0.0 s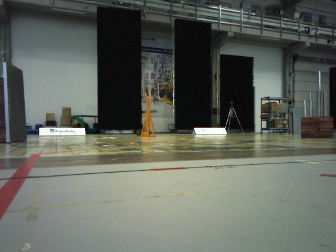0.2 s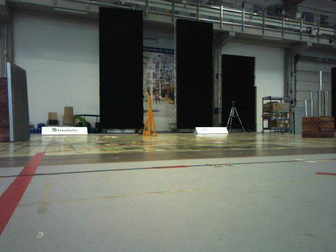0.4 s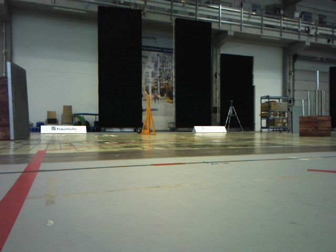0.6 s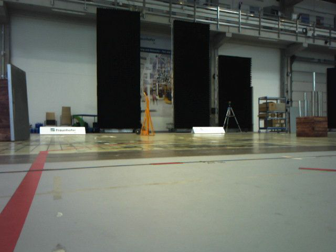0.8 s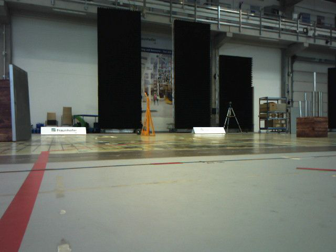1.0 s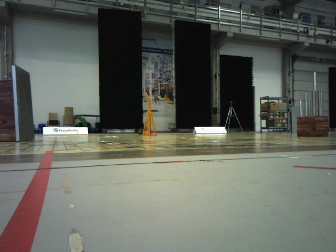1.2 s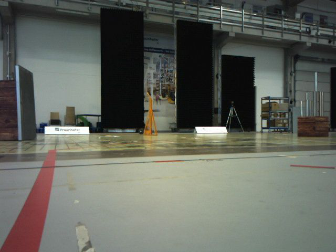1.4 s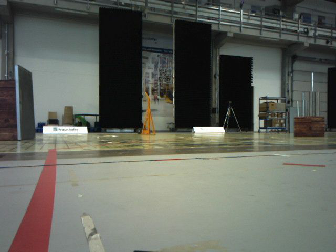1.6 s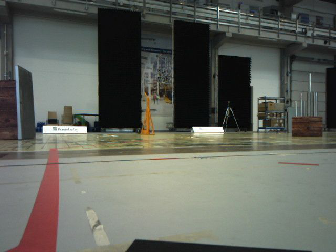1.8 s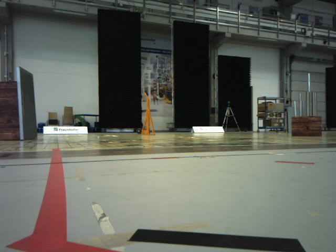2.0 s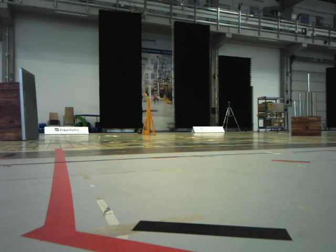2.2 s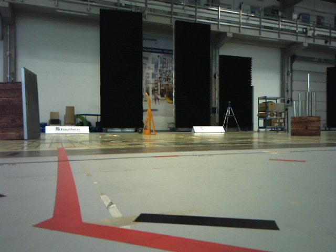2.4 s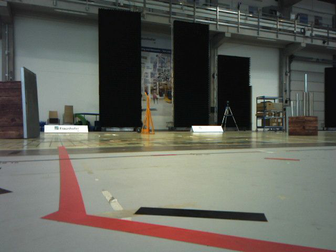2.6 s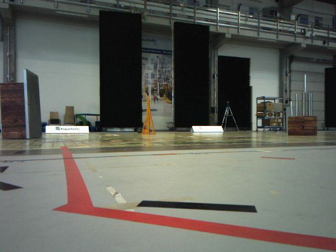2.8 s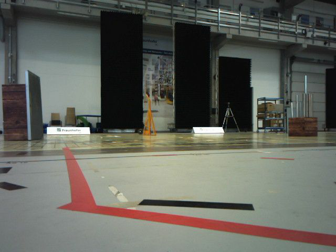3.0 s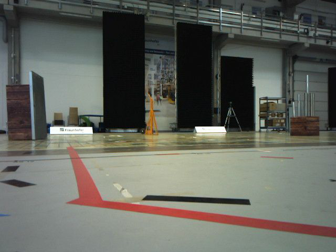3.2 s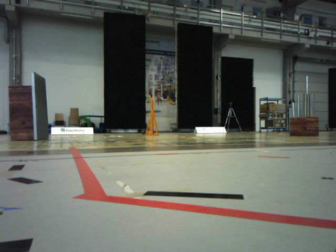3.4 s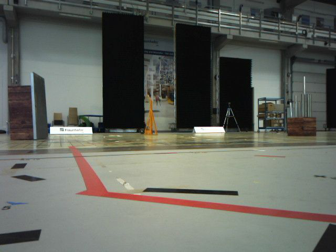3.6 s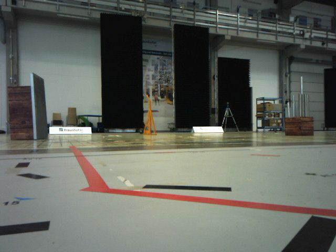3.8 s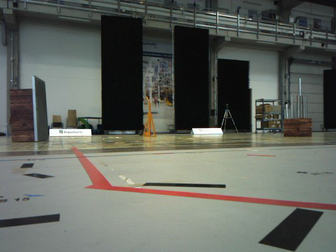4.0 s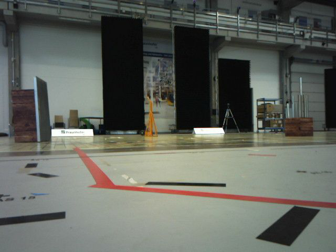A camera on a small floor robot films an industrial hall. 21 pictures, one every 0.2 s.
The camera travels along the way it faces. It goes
backward.
0.0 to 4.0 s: The camera travels backward, about 0.8 m, so what stands in front gets smaller.
The film runs backward here.
